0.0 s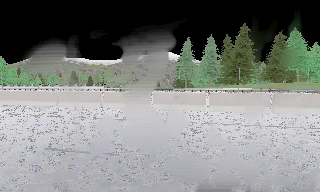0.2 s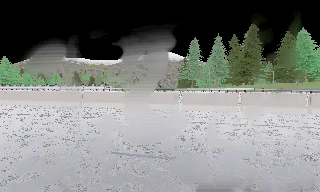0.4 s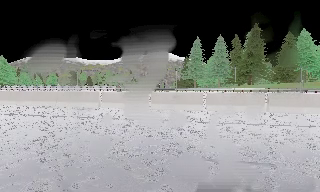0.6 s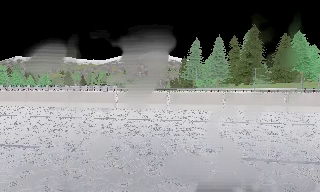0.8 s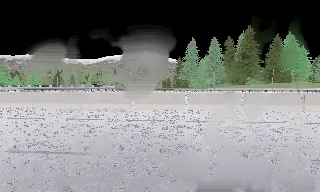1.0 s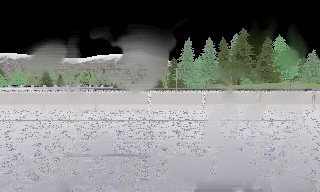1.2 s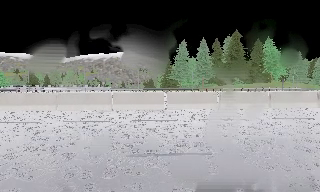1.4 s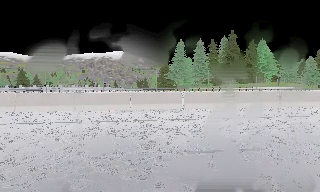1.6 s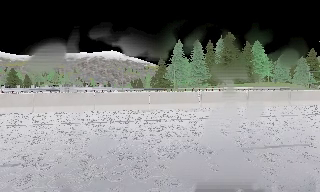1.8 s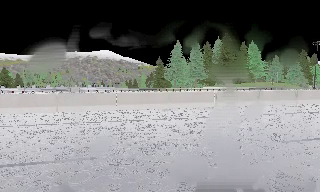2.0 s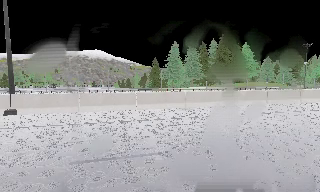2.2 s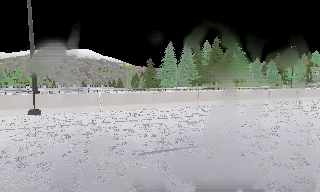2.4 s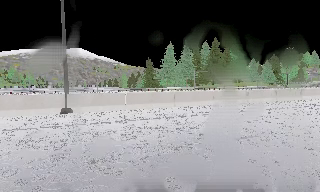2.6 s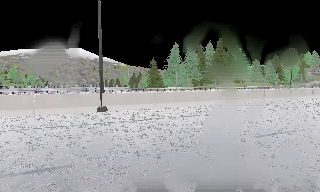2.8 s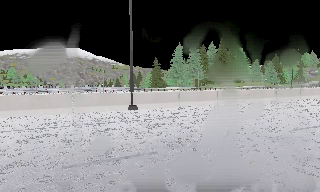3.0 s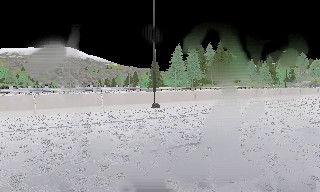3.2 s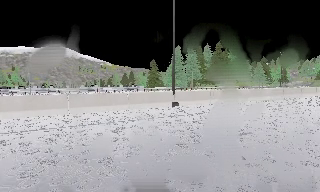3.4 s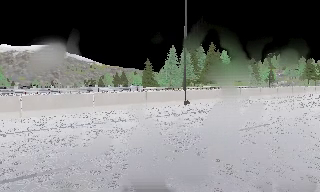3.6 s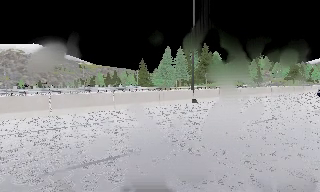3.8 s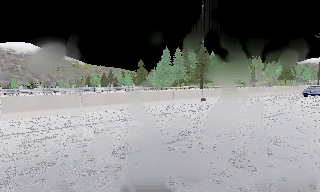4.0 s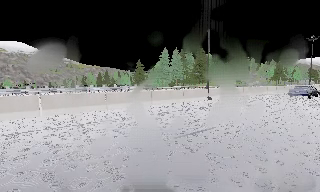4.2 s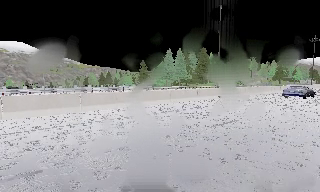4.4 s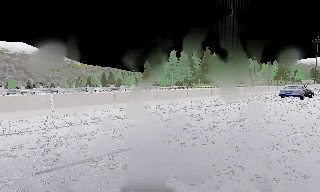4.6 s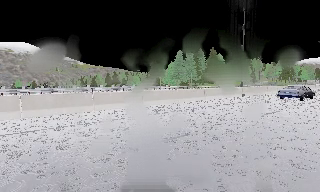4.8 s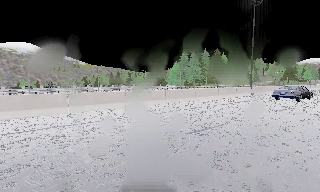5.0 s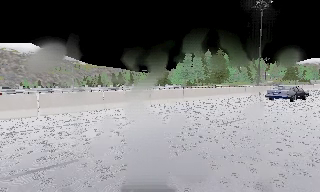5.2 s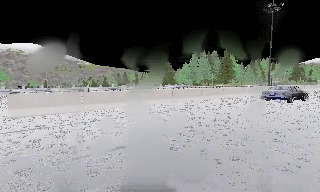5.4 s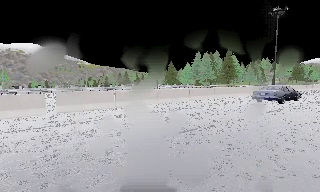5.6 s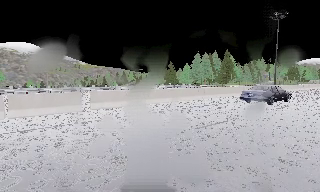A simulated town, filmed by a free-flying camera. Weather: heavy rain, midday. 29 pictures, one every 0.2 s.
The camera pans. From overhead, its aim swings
clockwise.
0.0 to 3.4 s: The camera pans to its right, which is clockwise from overhead, by about 40 degrees. It travels to its left, about 30 m, so close, fixed things drift to the right.
3.4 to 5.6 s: The camera travels to its left and backward, about 20 m, so close, fixed things drift to the right.
The film runs backward here.
